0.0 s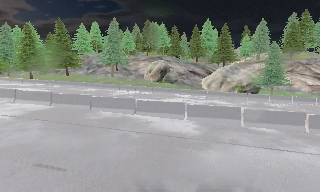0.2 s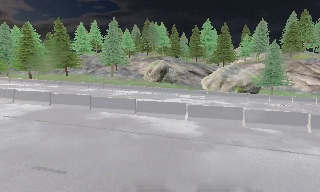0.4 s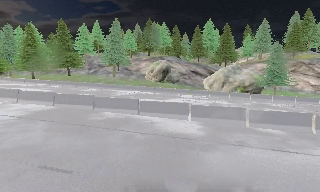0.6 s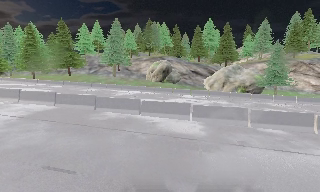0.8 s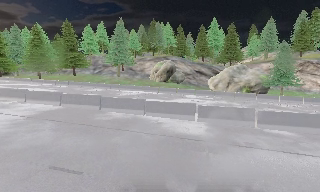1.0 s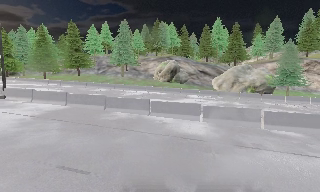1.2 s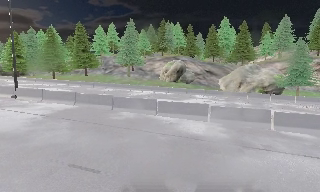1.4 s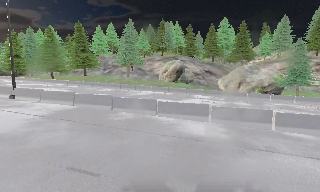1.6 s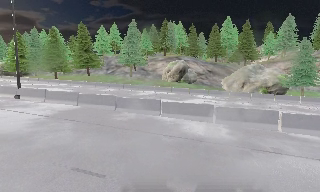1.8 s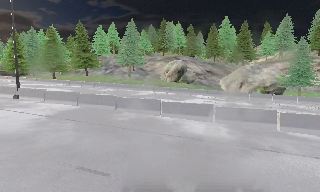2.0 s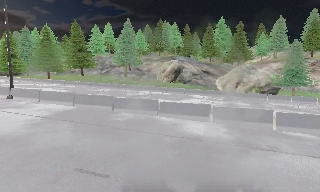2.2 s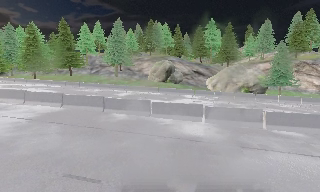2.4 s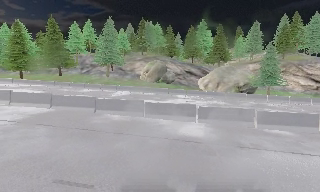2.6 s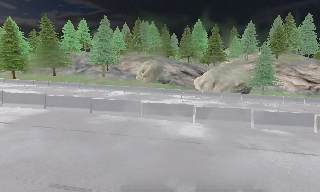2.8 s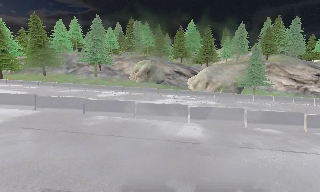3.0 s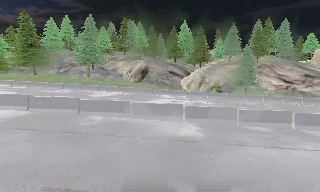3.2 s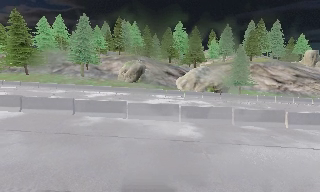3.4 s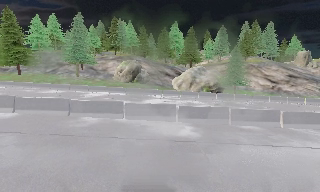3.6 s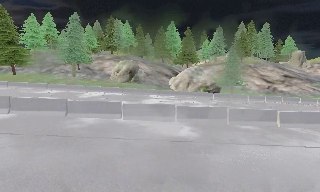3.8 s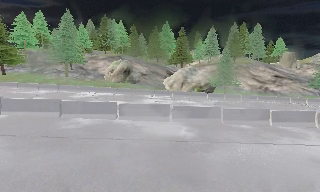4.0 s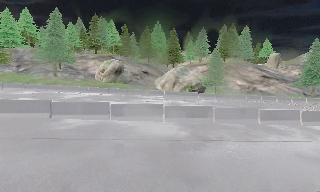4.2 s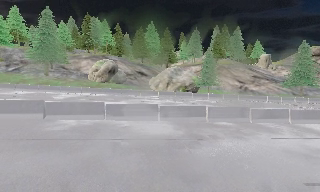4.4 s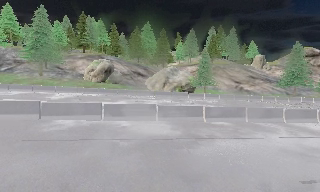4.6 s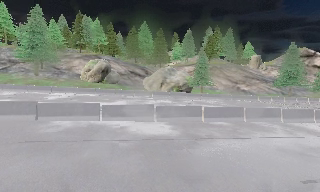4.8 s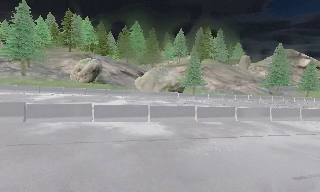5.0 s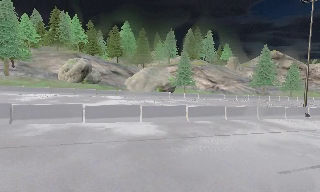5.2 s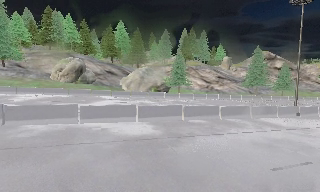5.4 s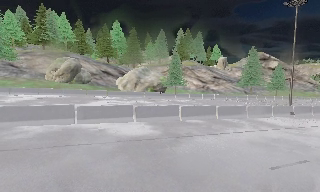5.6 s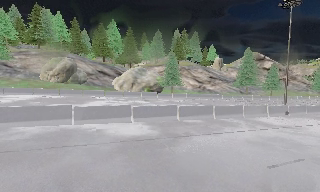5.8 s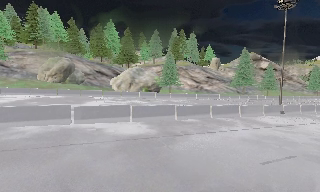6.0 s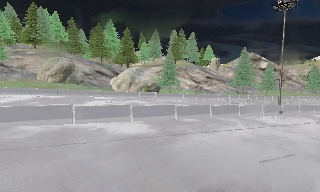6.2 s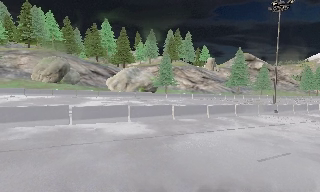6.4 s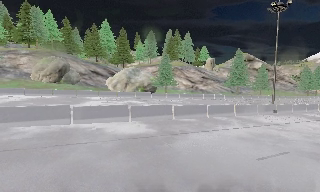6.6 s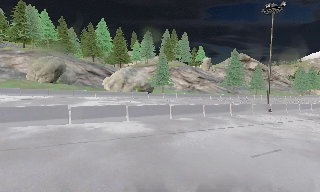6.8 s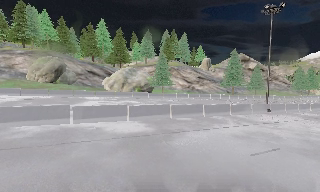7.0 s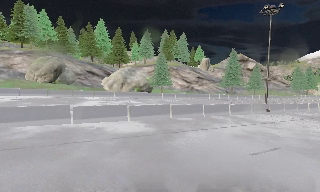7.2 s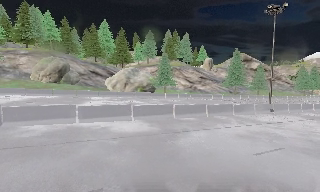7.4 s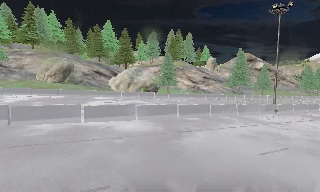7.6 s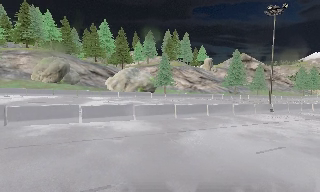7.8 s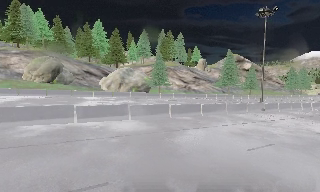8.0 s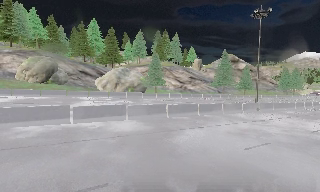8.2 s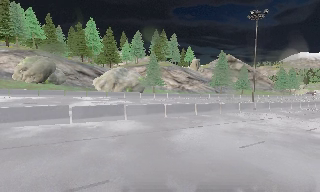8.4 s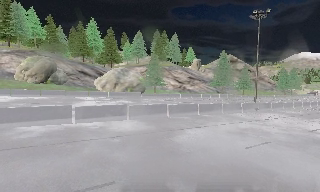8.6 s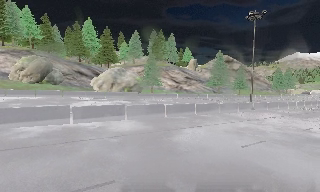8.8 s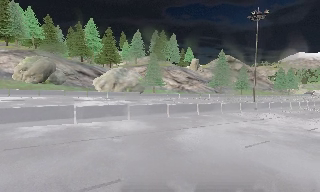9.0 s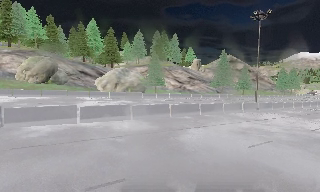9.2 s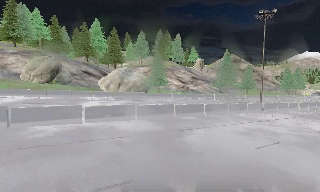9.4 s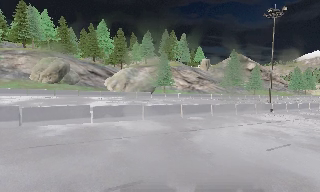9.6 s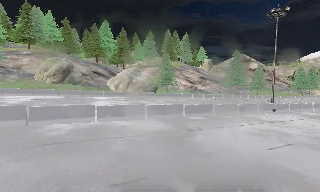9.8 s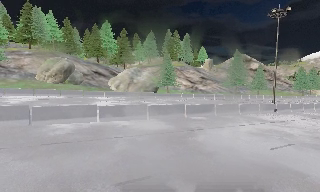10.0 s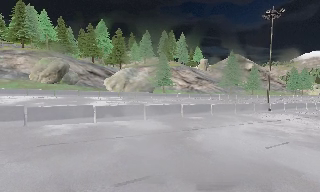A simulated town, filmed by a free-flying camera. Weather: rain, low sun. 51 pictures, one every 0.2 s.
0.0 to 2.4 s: The camera travels to its left and forward, about 1 m.
2.4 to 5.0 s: The scene slides to the left, as the camera pans about 25 degrees to its right. It travels to its left, about 1.5 m.
5.0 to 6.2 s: The camera shifts only a little, or ends up much as it began.
6.2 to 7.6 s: The camera travels backward, about 1 m, so what stands in front gets smaller.
7.6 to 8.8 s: The camera shifts only a little, or ends up much as it began.
8.8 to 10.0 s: The camera travels to its left, about 0.5 m, so close, fixed things drift to the right.
The film runs backward here.
